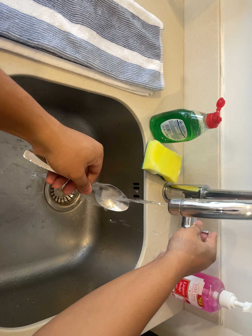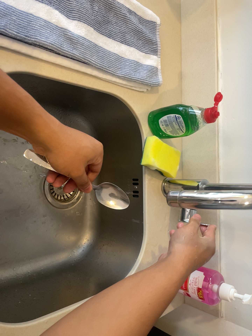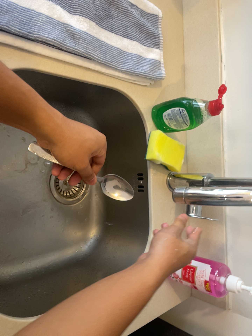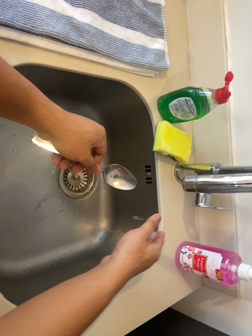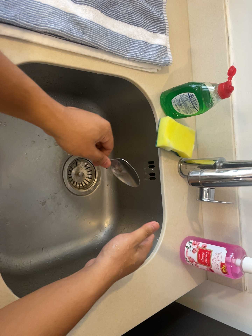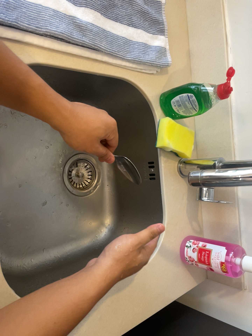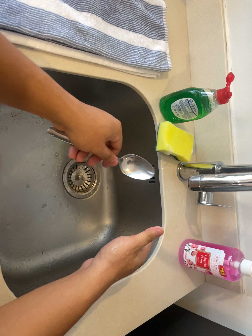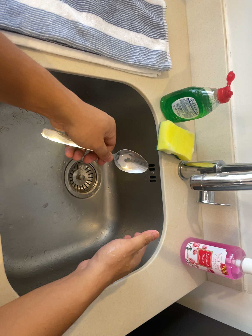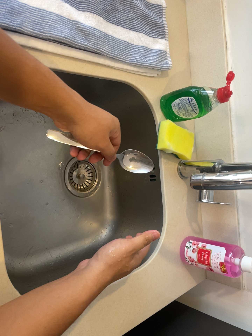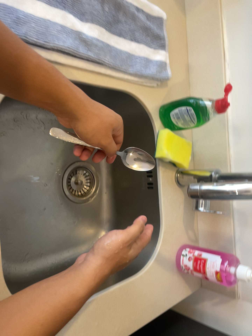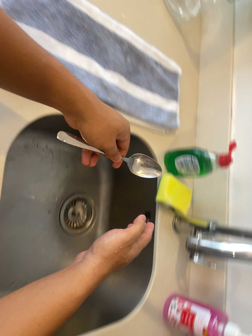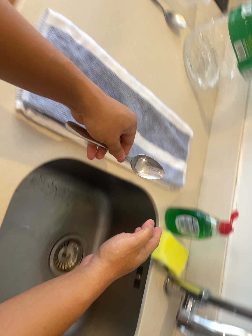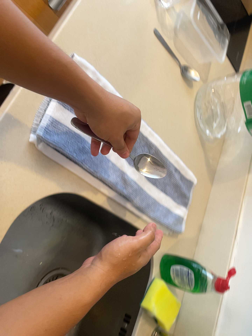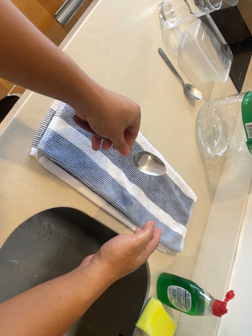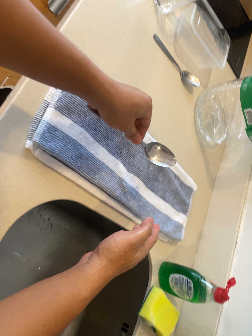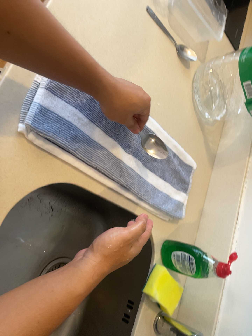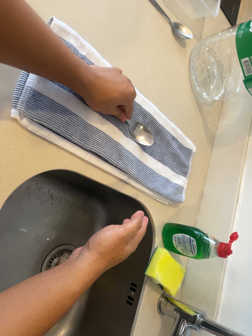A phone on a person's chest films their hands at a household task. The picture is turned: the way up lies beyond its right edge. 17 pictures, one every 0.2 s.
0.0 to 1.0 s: The camera shifts only a little, or ends up much as it began.
1.0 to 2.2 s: The camera travels toward the top of its view, about 7 cm, so close, fixed things drift downward. Its aim tips toward the top of its view by about 15 degrees, and the scene shifts downward. It rolls about its line of sight by about 20 degrees, and the scene rotates clockwise.
2.2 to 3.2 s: The camera shifts only a little, or ends up much as it began.
The film runs forward here.
